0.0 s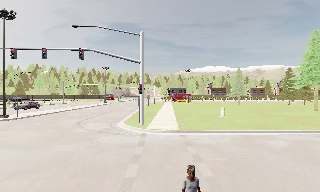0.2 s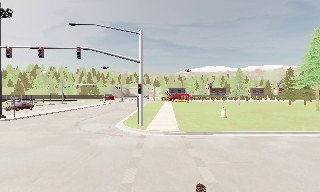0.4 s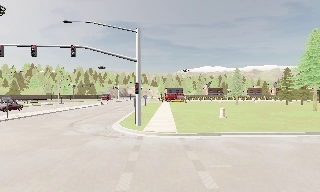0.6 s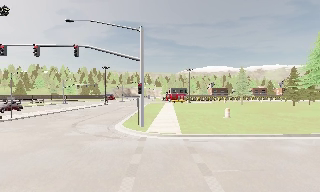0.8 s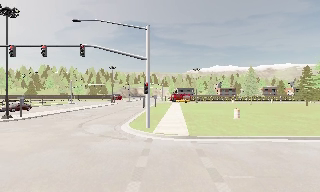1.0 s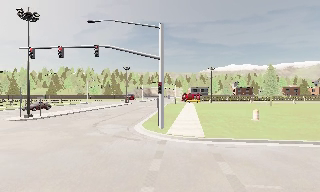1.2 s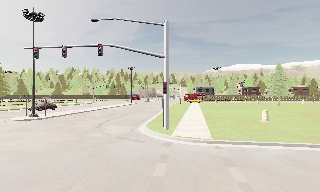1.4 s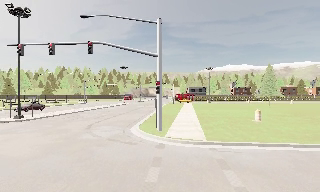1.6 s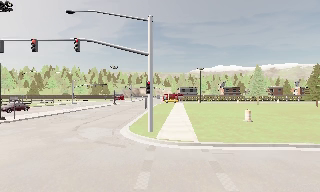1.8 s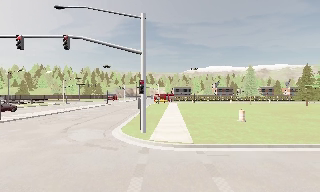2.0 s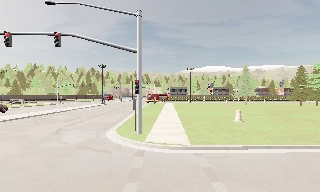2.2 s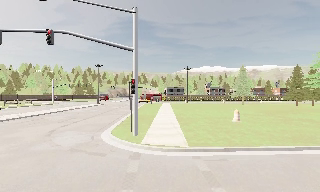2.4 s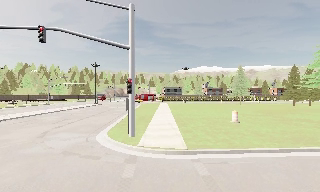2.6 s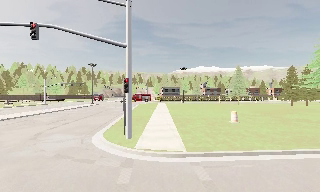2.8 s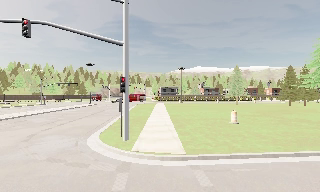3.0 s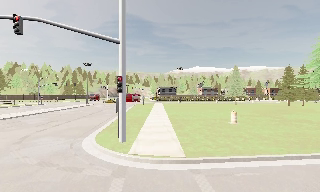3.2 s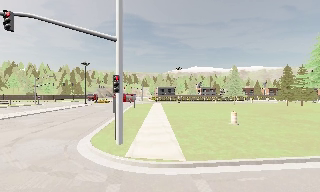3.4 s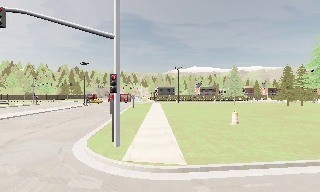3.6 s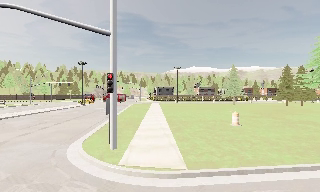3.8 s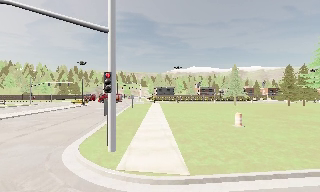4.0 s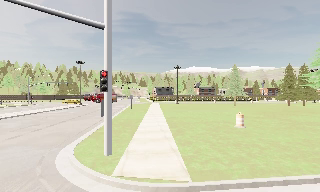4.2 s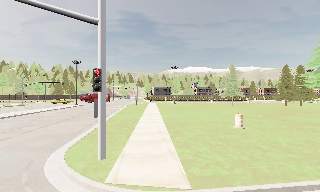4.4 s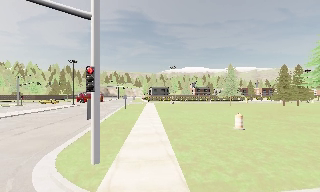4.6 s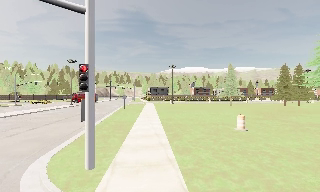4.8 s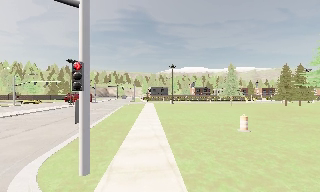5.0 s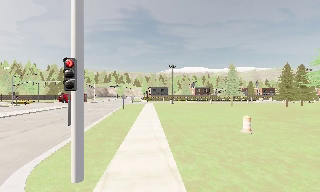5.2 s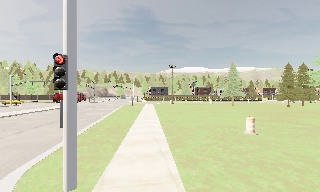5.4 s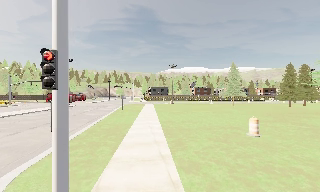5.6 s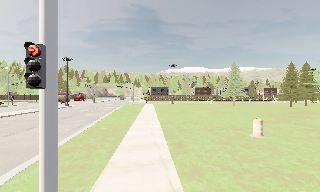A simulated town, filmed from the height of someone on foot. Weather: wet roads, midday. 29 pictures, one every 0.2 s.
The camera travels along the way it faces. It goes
forward.
0.0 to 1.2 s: The camera travels forward, about 2 m, so what stands in front looms larger.
1.2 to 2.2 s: The camera swings to its right by about 10 degrees, and the scene slides to the left. It travels forward, about 1.5 m, so what stands in front looms larger.
2.2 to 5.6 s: The camera travels forward, about 6 m, so what stands in front looms larger.
The film runs forward here.
